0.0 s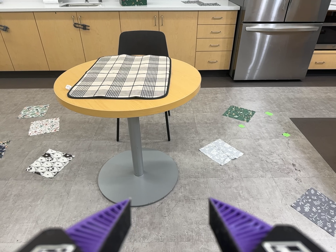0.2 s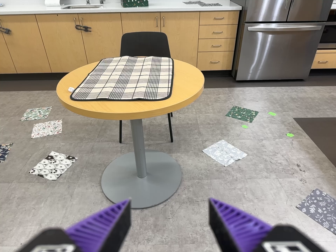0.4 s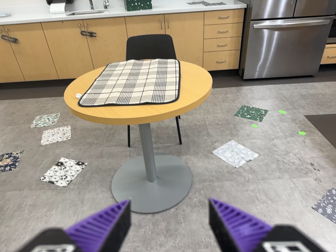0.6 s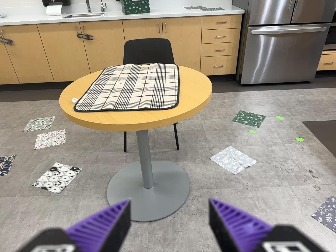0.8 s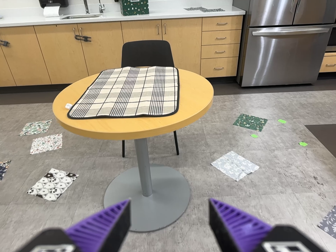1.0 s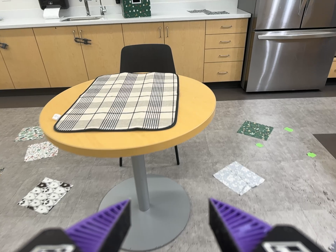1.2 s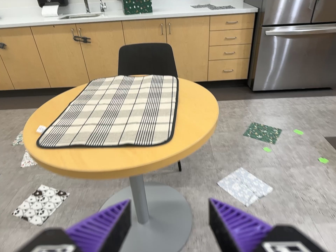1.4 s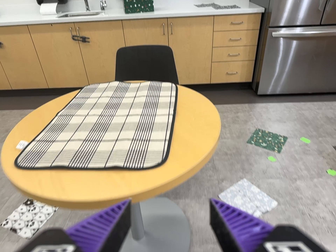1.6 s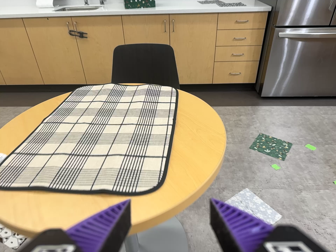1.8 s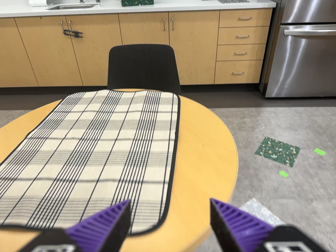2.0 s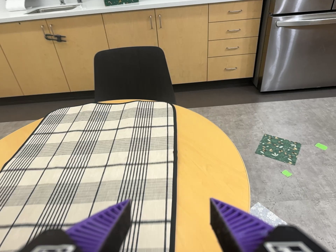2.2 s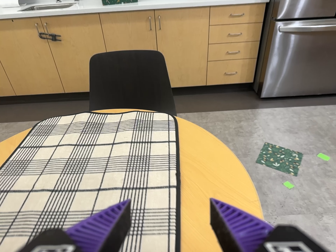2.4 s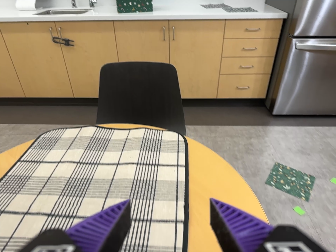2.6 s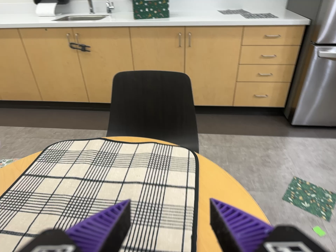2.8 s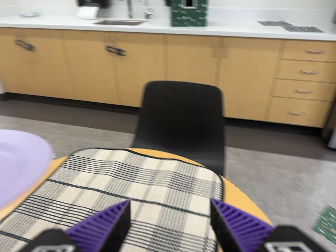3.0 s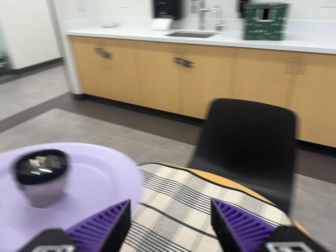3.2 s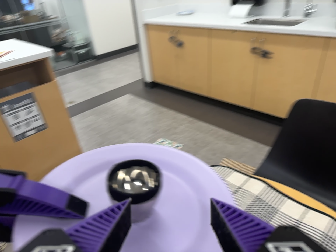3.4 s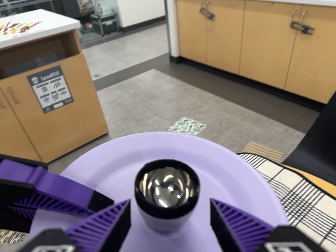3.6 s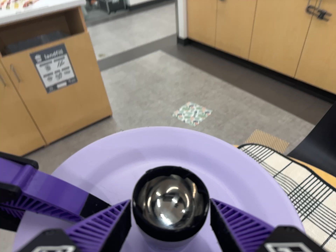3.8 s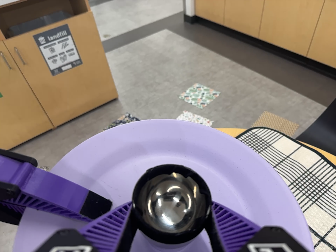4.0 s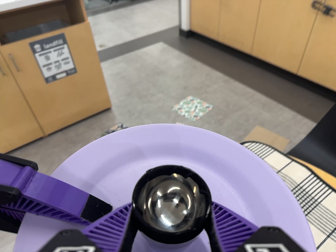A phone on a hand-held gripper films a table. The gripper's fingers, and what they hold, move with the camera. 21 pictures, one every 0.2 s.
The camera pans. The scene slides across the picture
to the right.
0.0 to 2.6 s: The camera travels forward and toward the top of its view, about 100 cm, so what stands in front looms larger.
2.6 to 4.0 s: The camera swings to its left by about 40 degrees, and the scene slides to the right. It travels toward the top of its view, forward and to its left, about 20 cm. Its aim tips toward the bottom of its view by about 10 degrees. It rolls about its line of sight by about 25 degrees, and the scene rotates clockwise.
The film runs forward here.
